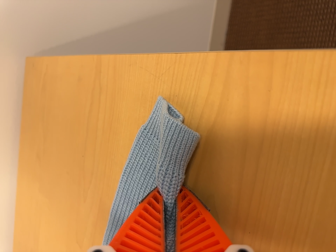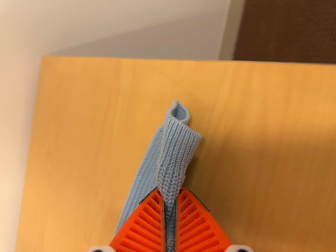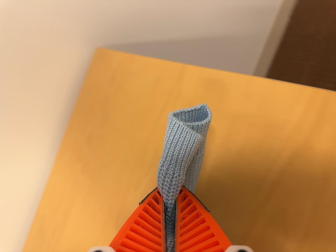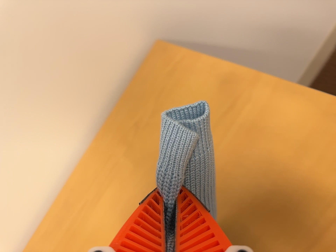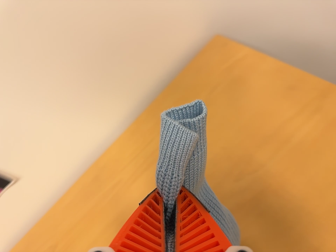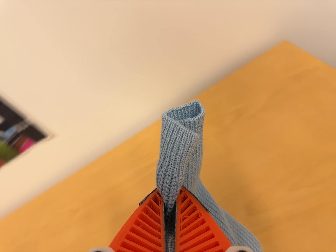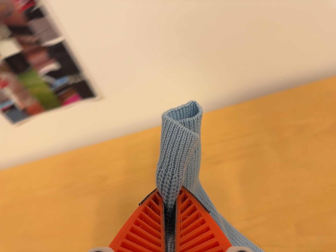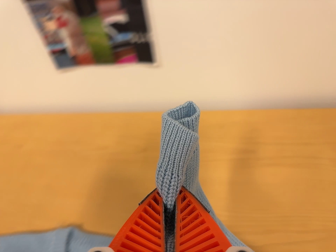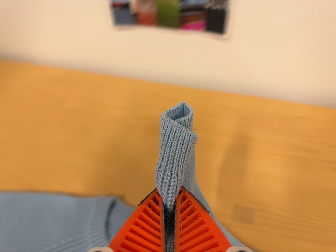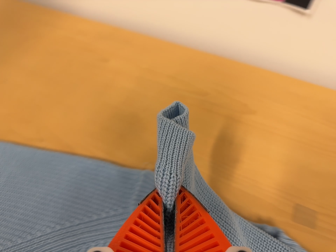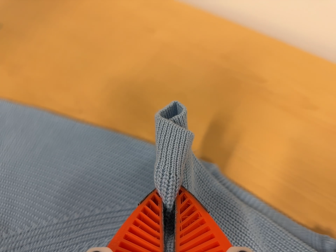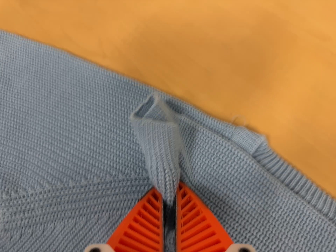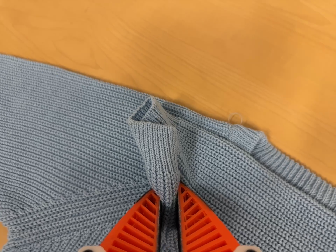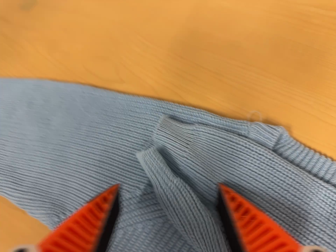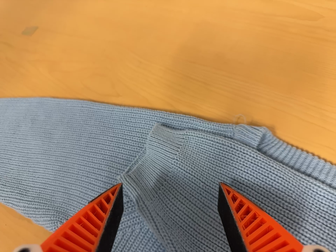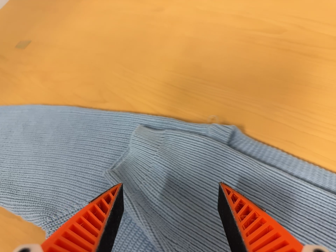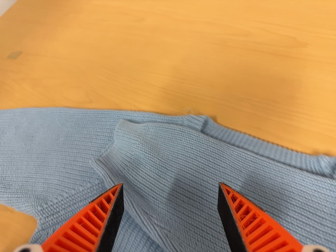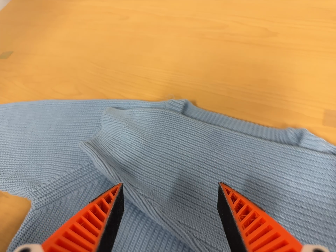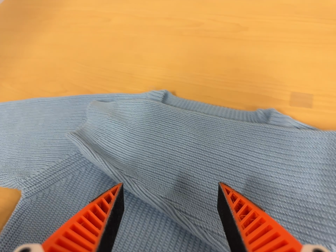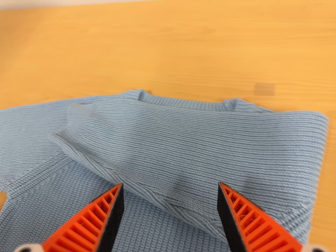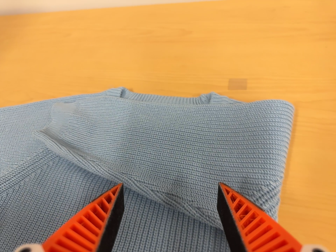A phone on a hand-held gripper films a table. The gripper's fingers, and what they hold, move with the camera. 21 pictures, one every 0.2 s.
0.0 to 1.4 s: The camera travels to its left, about 50 cm, so close, fixed things drift to the right. It rolls about its line of sight by about 80 degrees, and the scene rotates clockwise.
1.4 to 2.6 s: The camera pans to its left by about 25 degrees. It travels to its left and forward, about 24 cm, so close, fixed things drift to the right. Its aim tips toward the bottom of its view by about 20 degrees, and the scene shifts upward. It rolls about its line of sight by about 20 degrees, and the scene rotates clockwise.
2.6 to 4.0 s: The camera swings to its right by about 15 degrees, and the scene slides to the left. It travels backward, toward the bottom of its view and to its right, about 24 cm, so what stands in front gets smaller. Its aim tips toward the top of its view by about 20 degrees. It rolls about its line of sight by about 15 degrees, and the scene rotates counterclockwise.
The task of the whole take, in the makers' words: right arm across.
The film runs forward here.
